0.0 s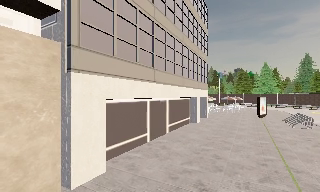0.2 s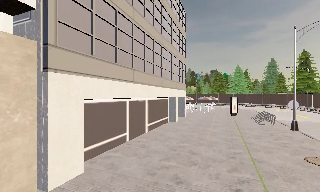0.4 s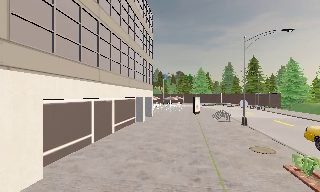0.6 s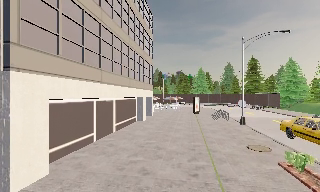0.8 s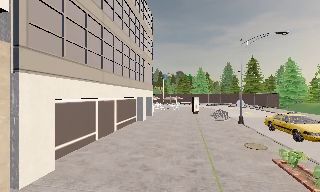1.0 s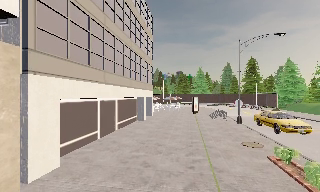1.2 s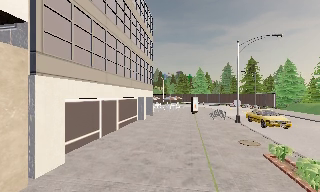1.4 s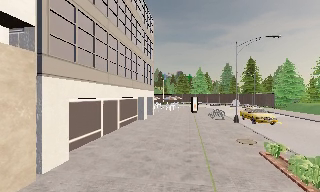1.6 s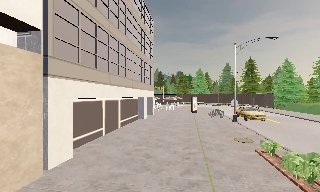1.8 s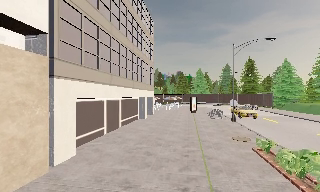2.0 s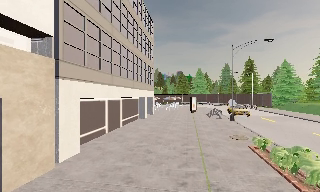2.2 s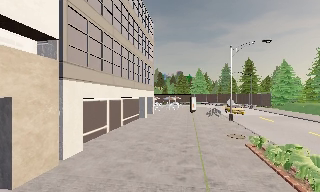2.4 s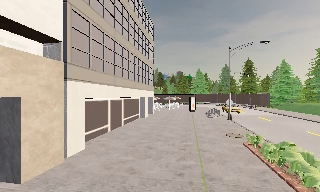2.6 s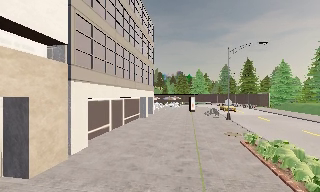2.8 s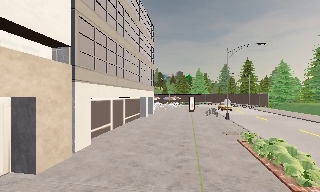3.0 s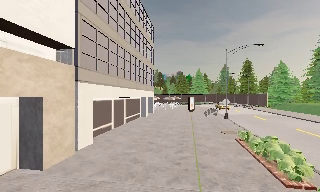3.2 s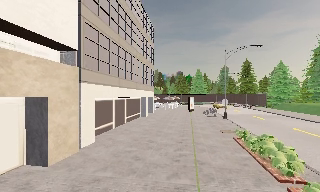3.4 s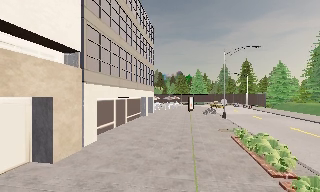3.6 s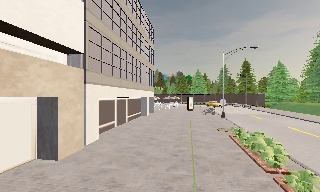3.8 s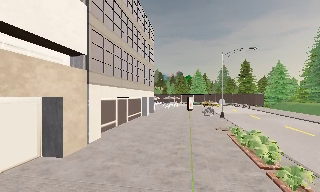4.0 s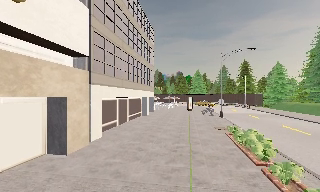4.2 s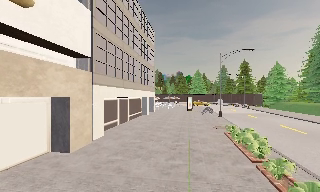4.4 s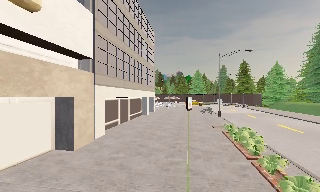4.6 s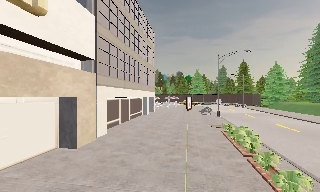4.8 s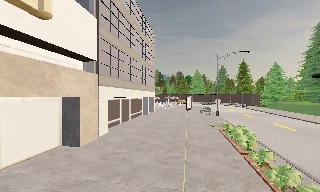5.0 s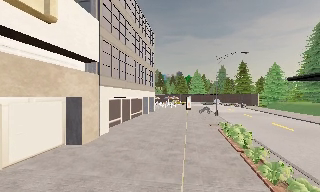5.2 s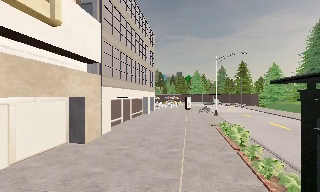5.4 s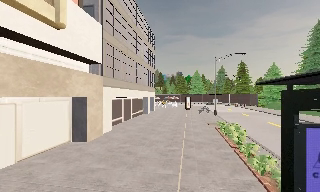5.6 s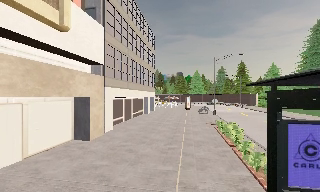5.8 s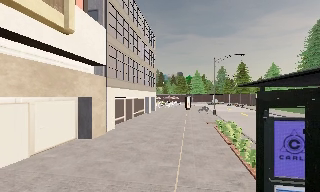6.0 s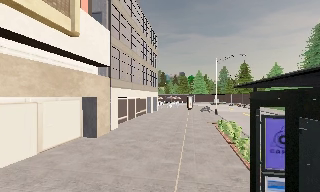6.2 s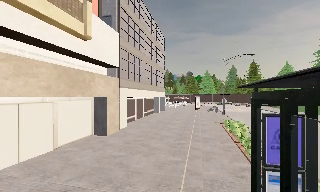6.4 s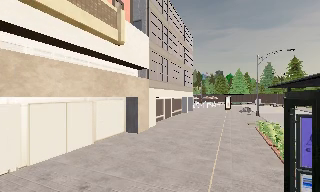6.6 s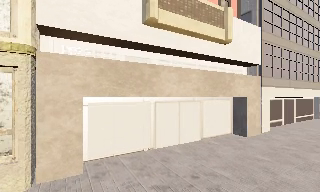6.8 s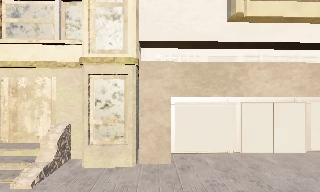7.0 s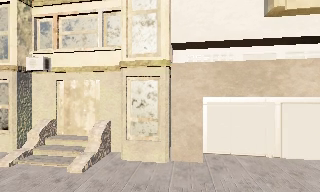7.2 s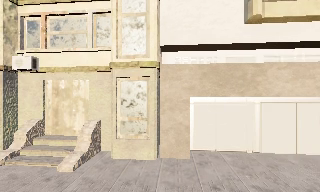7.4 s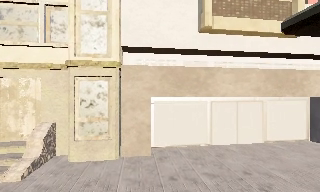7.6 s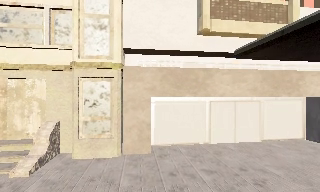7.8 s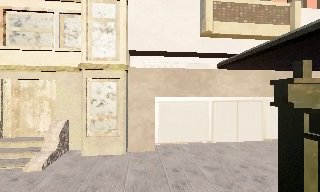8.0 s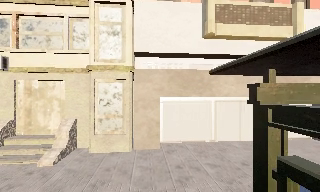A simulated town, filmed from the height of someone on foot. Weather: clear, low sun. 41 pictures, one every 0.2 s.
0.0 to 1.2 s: The camera pans to its right, which is clockwise from overhead, by about 20 degrees. It travels backward, about 1.5 m, so what stands in front gets smaller.
1.2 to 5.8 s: The camera travels backward, about 6 m, so what stands in front gets smaller.
5.8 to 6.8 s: The camera pans to its left, which is counterclockwise from overhead, by about 80 degrees. It travels backward, about 1.5 m.
6.8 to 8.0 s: The camera travels backward, about 1.5 m, so what stands in front gets smaller.
The film runs backward here.
